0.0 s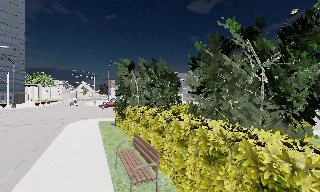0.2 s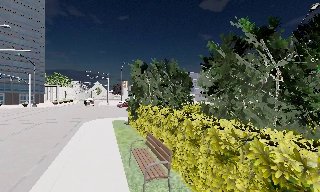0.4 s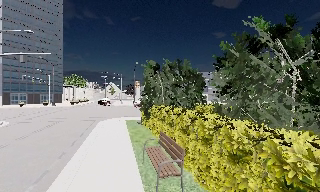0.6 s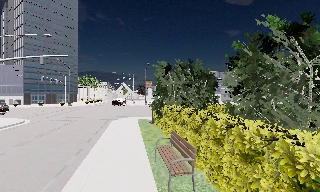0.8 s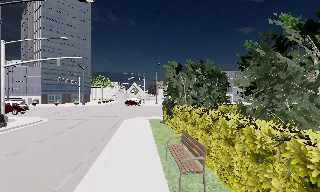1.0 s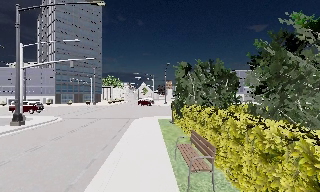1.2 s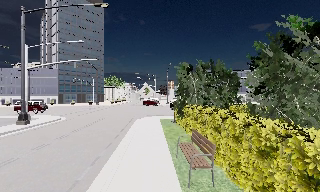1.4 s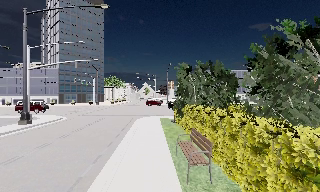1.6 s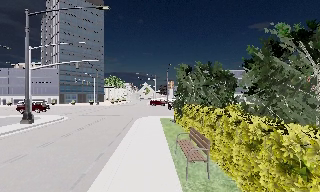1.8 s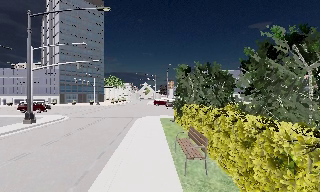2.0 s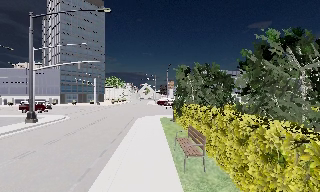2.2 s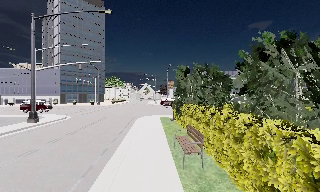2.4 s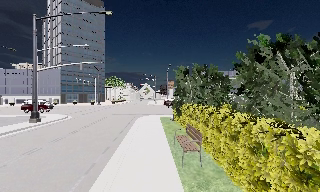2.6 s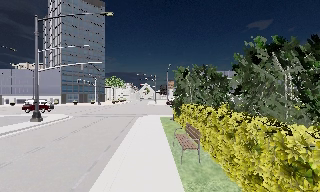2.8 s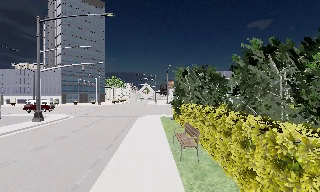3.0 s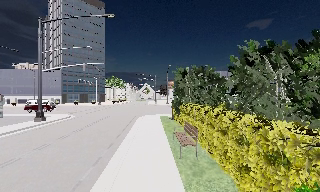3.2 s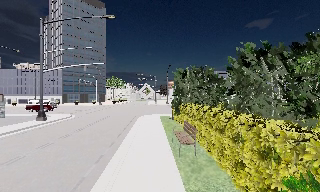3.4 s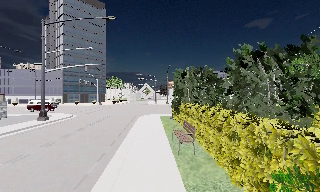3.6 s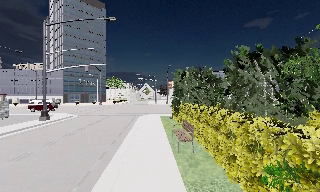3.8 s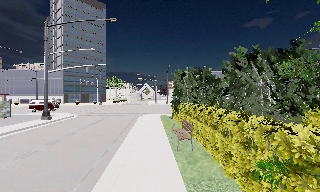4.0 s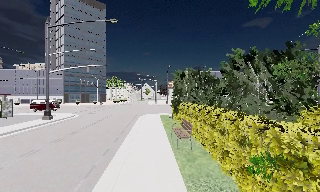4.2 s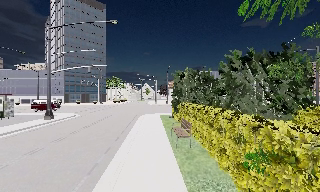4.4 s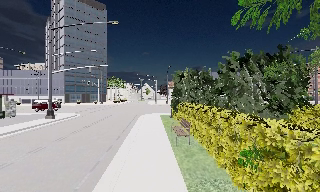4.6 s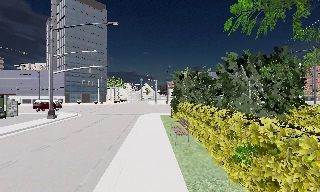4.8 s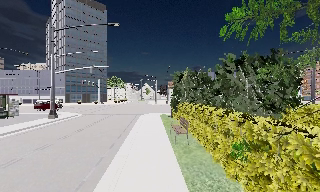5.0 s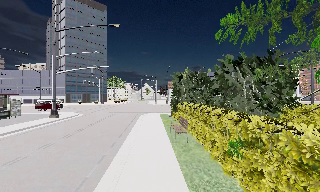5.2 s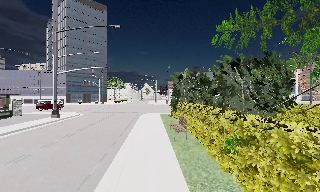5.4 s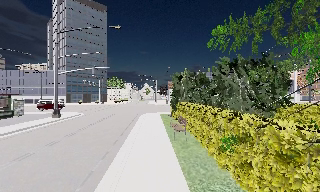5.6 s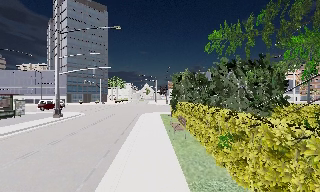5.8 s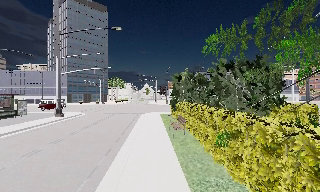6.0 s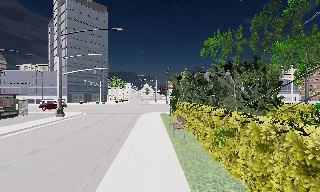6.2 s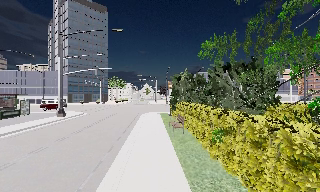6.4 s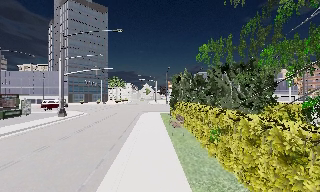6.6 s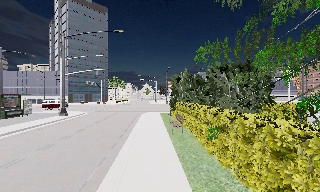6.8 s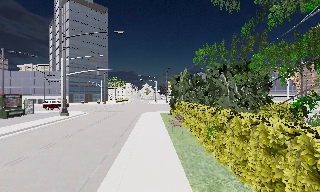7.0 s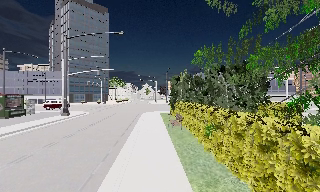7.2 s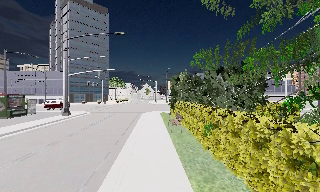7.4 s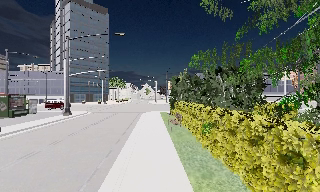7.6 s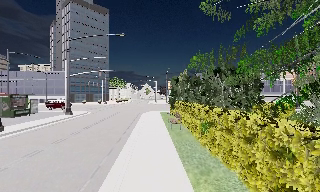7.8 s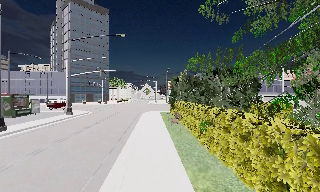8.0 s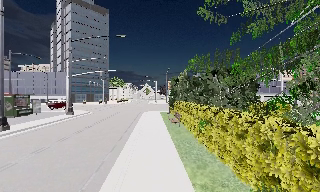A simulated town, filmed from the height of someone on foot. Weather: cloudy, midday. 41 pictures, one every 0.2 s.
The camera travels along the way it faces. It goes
backward.
0.0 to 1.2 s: The scene slides to the right, as the camera pans about 20 degrees to its left. It travels backward, about 1 m, so what stands in front gets smaller.
1.2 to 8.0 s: The camera travels backward, about 7 m, so what stands in front gets smaller.
The film runs backward here.
